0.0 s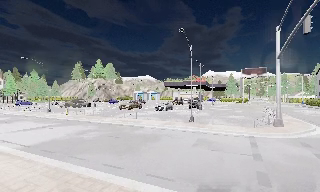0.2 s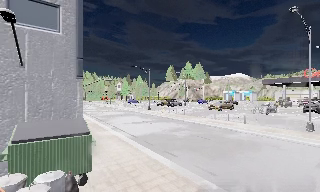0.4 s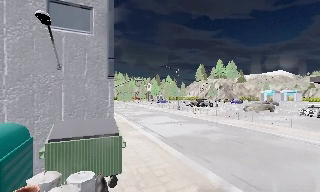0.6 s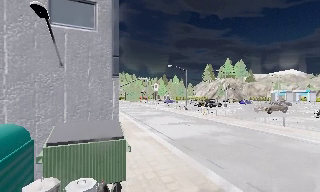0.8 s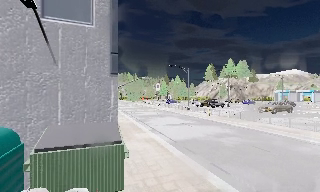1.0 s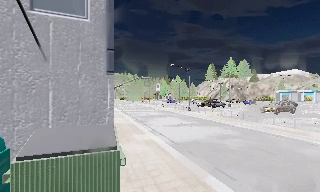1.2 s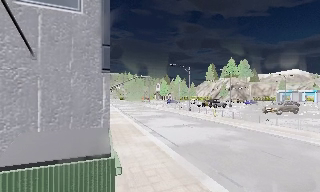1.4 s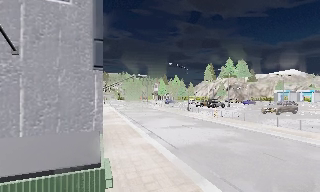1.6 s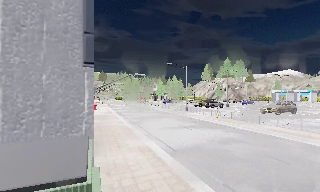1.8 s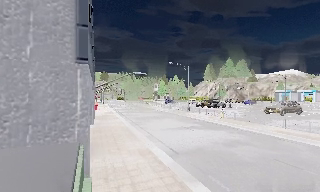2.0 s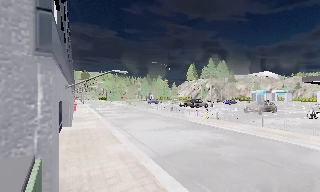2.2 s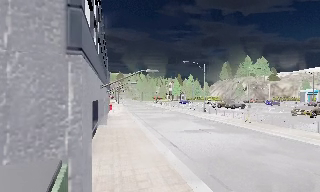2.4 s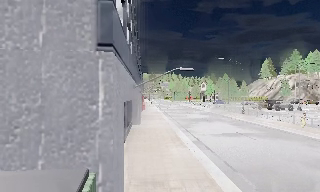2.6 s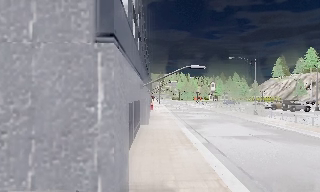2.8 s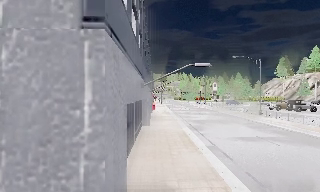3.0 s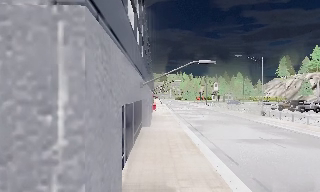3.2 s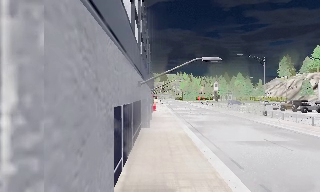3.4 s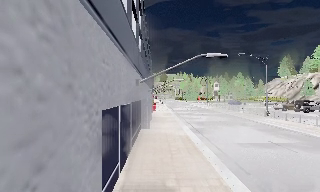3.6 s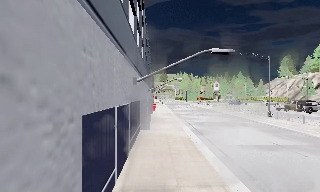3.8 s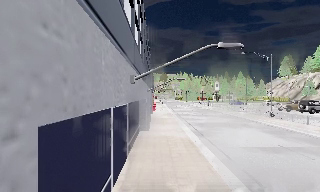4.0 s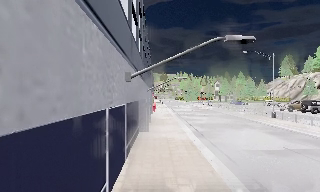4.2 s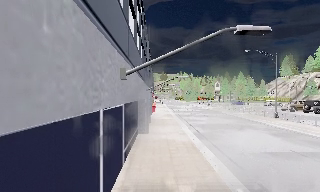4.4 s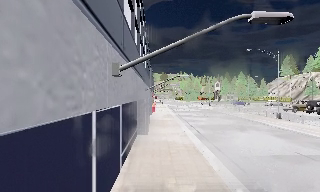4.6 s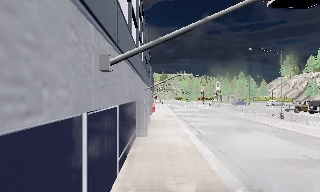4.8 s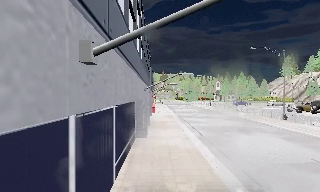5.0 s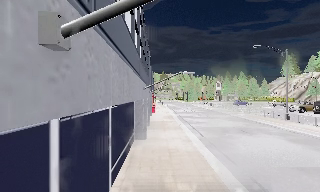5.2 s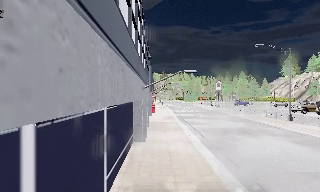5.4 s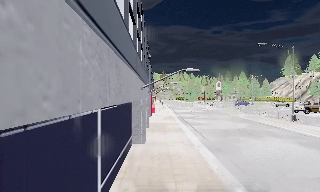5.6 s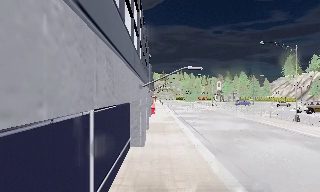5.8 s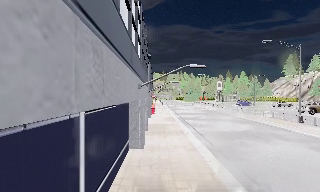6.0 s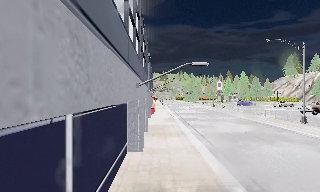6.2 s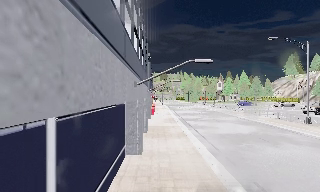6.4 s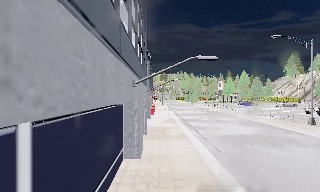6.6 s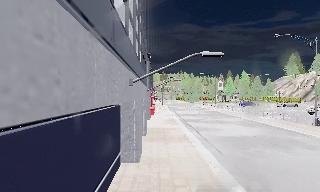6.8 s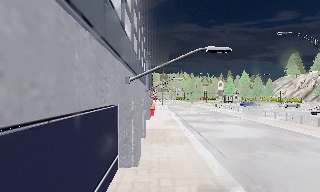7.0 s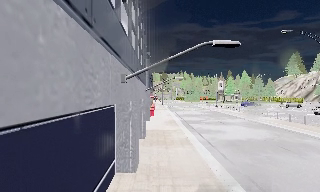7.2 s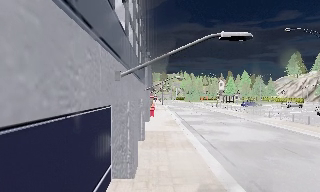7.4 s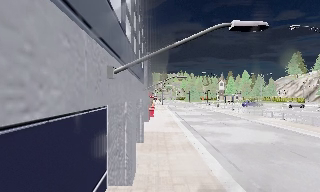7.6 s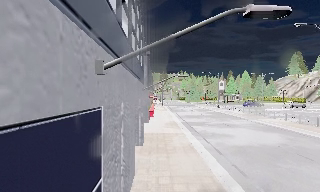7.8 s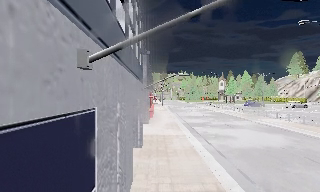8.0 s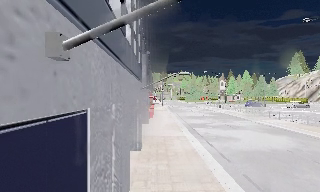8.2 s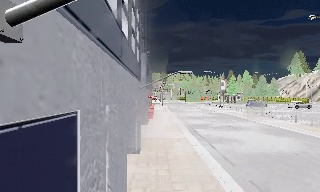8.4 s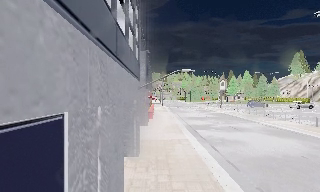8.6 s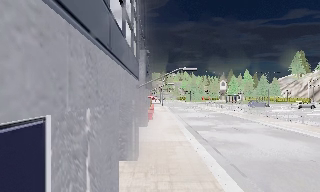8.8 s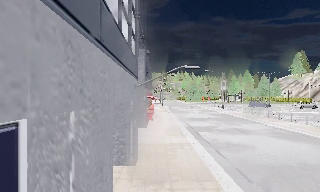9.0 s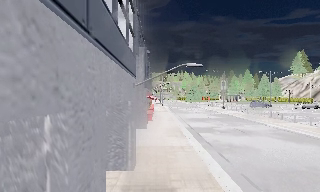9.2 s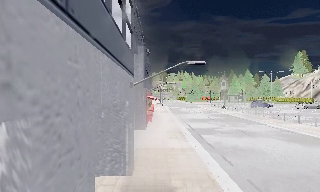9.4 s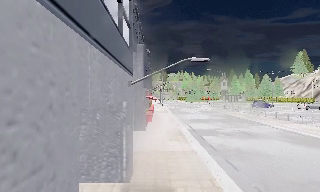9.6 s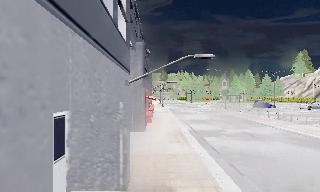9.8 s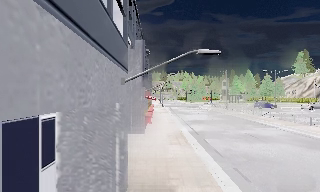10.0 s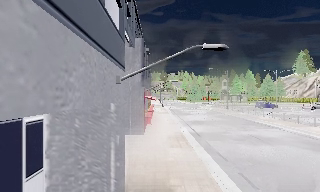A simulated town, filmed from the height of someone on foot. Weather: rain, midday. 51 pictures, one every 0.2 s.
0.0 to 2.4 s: The camera swings to its left by about 60 degrees, and the scene slides to the right. It travels forward, about 4.5 m.
2.4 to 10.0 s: The camera travels forward, about 15 m, so what stands in front looms larger.
The film runs forward here.
